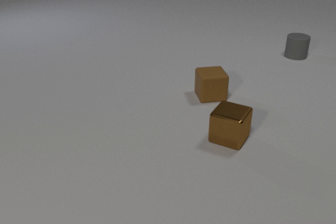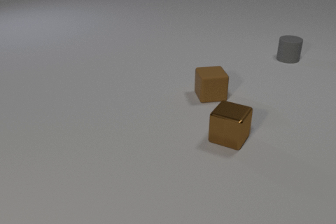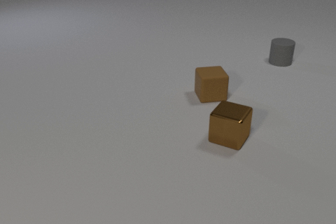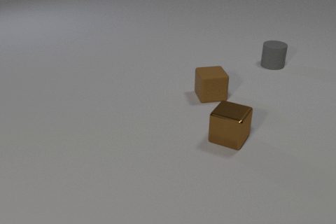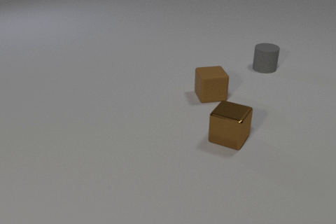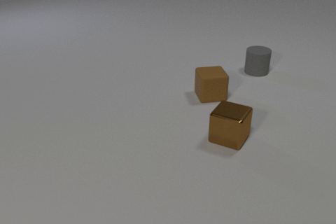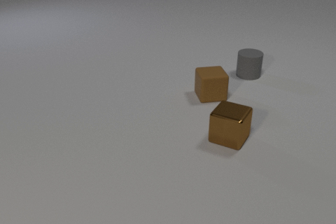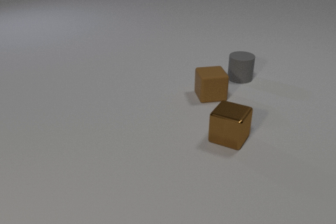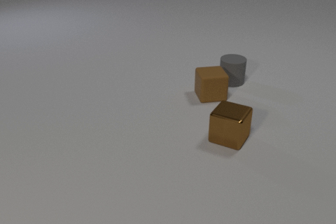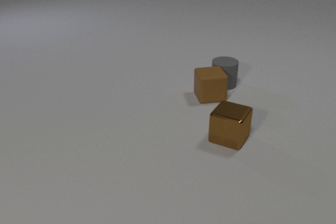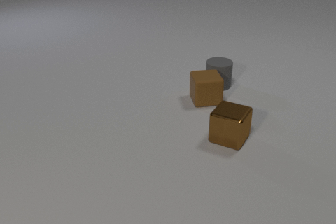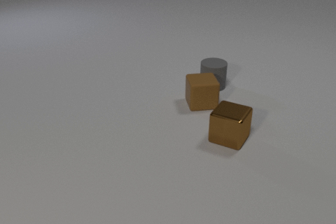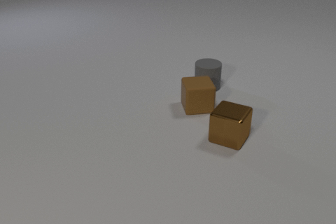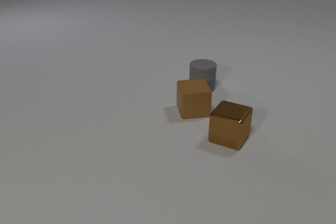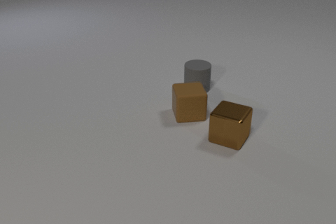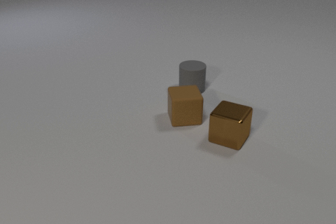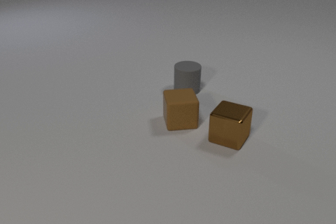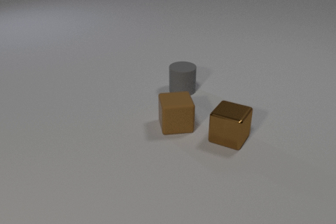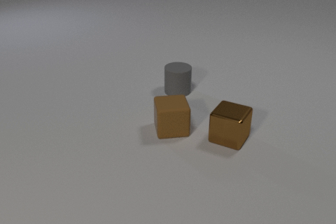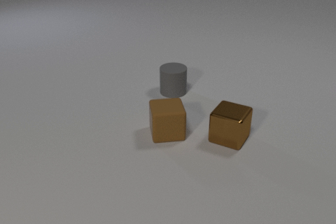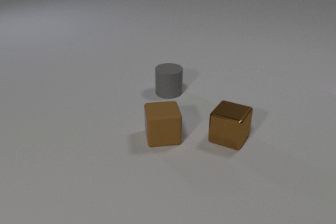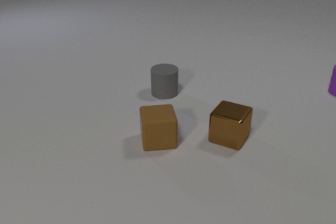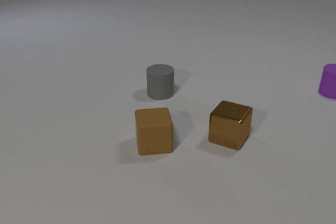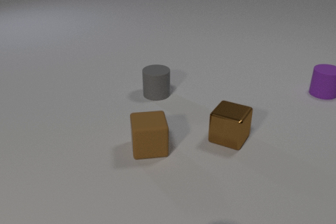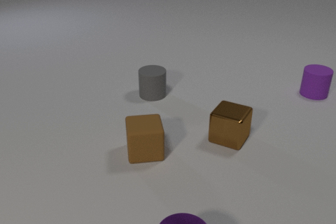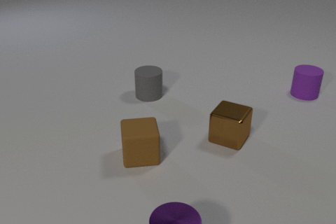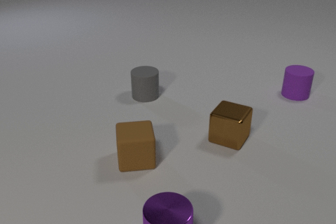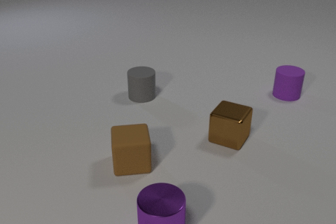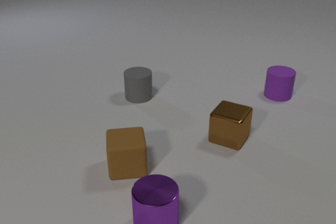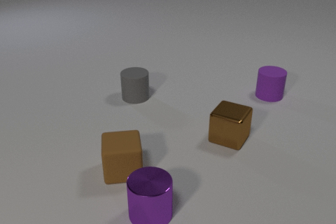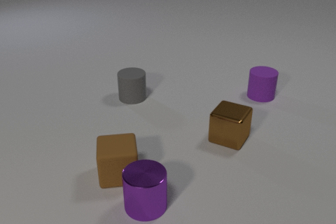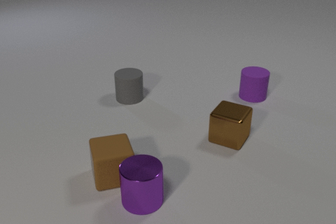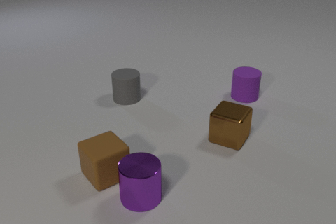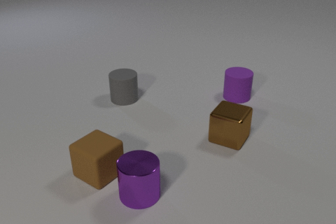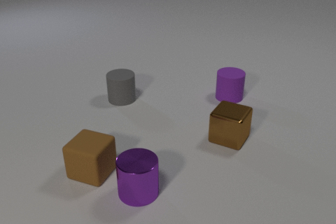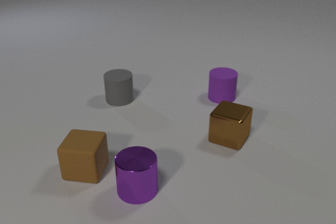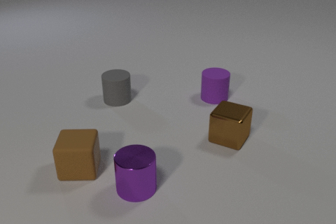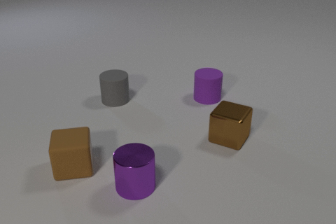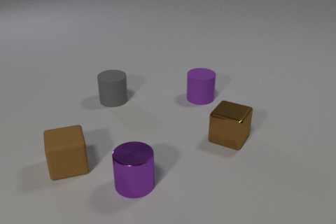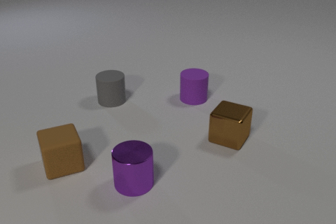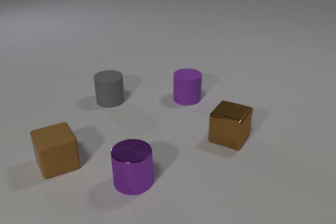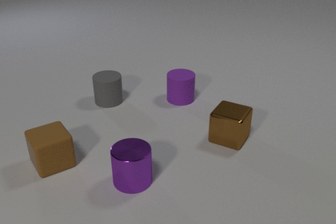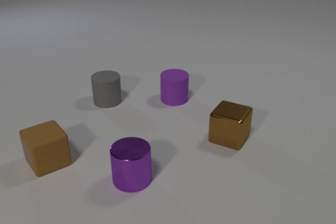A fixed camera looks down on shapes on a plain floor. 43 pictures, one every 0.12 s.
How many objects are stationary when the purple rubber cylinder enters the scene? 1.
What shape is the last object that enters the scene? cylinder.
How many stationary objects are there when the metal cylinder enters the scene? 1.
0.00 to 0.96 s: The gray rubber cylinder slides toward the camera and to the left.
0.96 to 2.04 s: The gray rubber cylinder slides to the left and toward the camera. The brown rubber cube slides toward the camera and to the left. The gray rubber cylinder and the brown rubber cube collide.
2.04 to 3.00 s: The gray rubber cylinder slides to the left. The brown rubber cube slides toward the camera and to the left. The purple rubber cylinder comes in at the right edge, slides to the left and toward the camera. The purple metal cylinder comes in at the bottom edge, slides away from the camera and to the left.
3.00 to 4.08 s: The gray rubber cylinder slides to the left. The brown rubber cube slides to the left and toward the camera, spins counterclockwise seen from above by about 60 degrees, its near face sliding to the right. The purple rubber cylinder slides to the left. The purple metal cylinder slides away from the camera and to the left. The brown rubber cube and the purple metal cylinder collide.
4.08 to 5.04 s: The gray rubber cylinder slides to the left. The brown rubber cube slides to the left and away from the camera, spins counterclockwise seen from above by about 60 degrees, its near face sliding to the right. The purple rubber cylinder slides to the left. The purple metal cylinder slides away from the camera.
